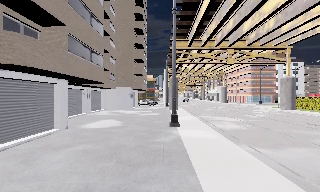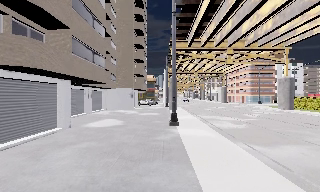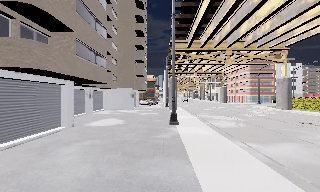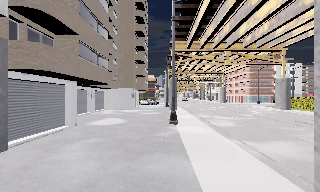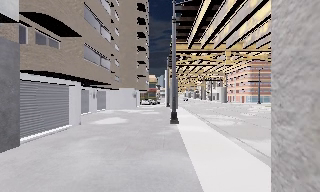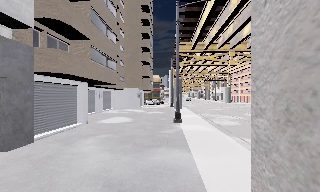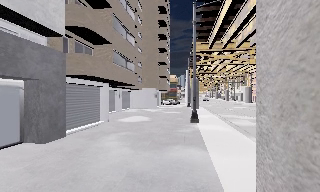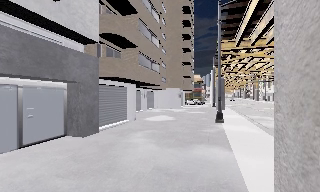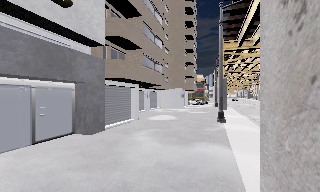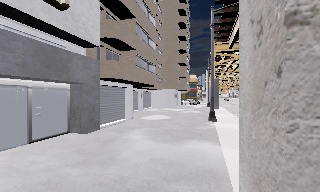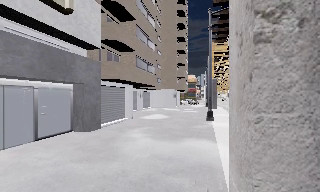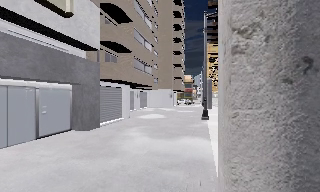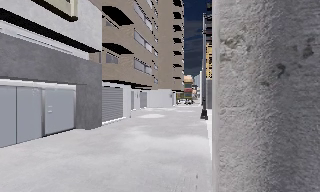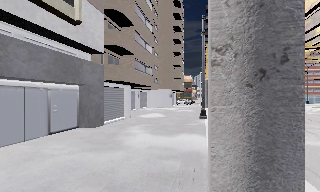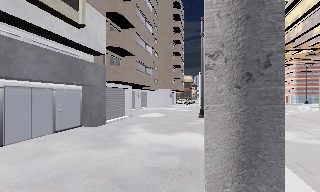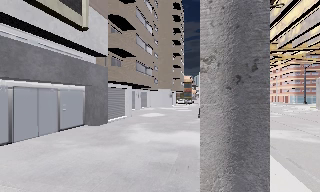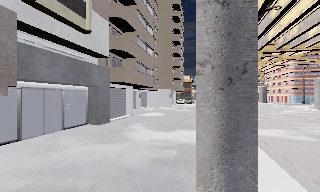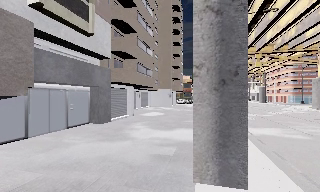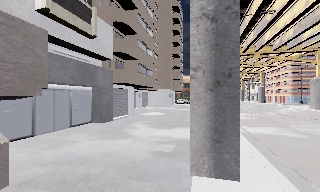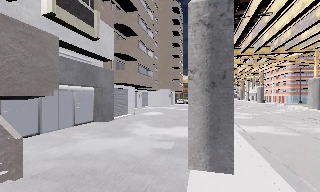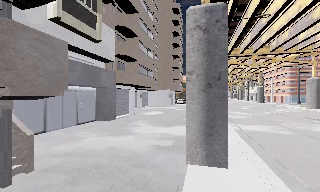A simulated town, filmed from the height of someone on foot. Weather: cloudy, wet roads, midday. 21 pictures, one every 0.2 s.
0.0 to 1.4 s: The scene slides to the right, as the camera pans about 15 degrees to its left. It travels backward, about 2.5 m, so what stands in front gets smaller.
1.4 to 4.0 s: The camera travels backward, about 5 m, so what stands in front gets smaller.
The film runs backward here.
